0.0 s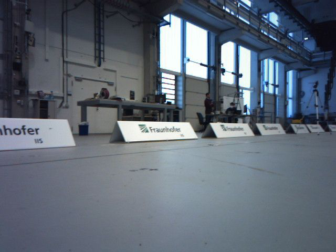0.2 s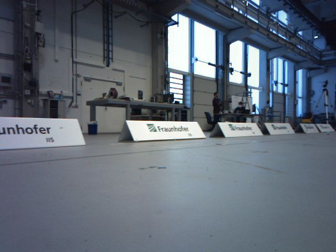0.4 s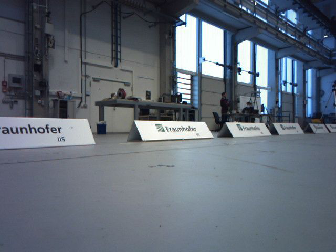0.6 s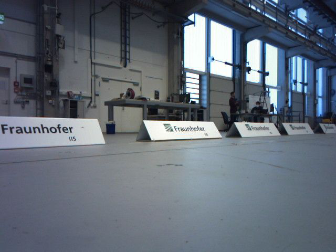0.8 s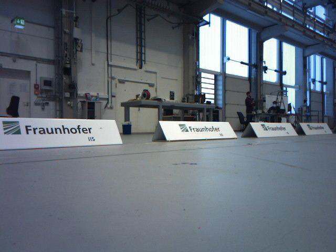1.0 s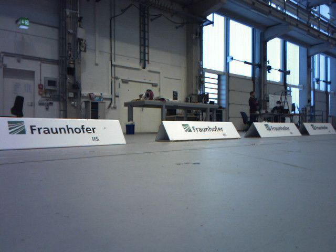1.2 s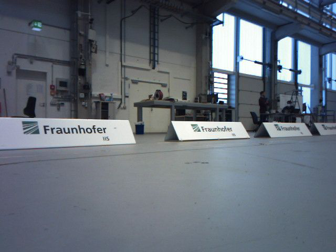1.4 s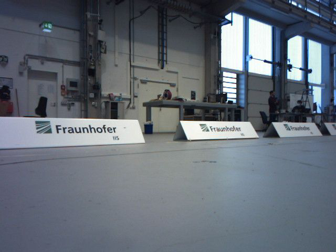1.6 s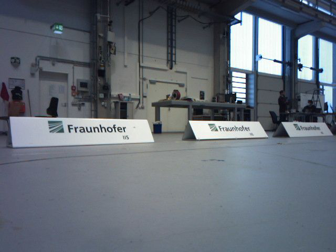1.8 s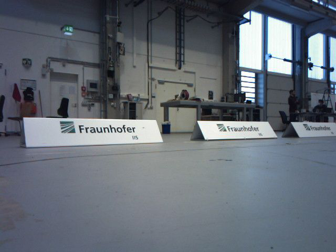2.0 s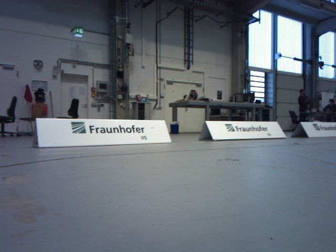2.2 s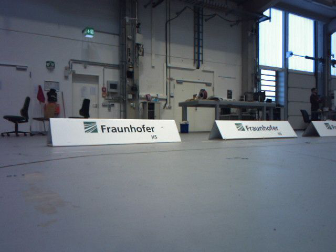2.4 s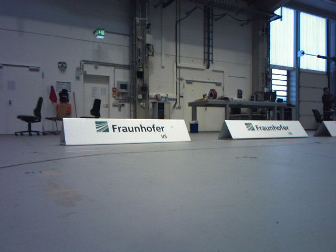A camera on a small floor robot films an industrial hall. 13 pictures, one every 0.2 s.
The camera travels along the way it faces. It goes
backward.
0.0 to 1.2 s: The camera travels backward, about 0.2 m, so what stands in front gets smaller.
1.2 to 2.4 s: The camera swings to its left by about 10 degrees, and the scene slides to the right. It travels backward, about 0.2 m, so what stands in front gets smaller.
The film runs backward here.
